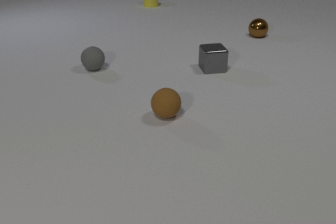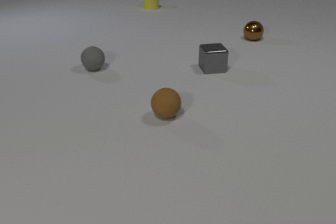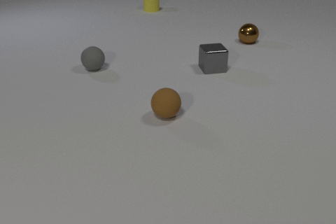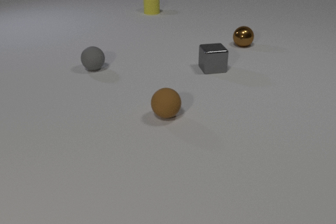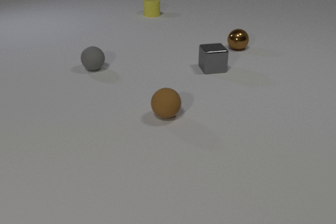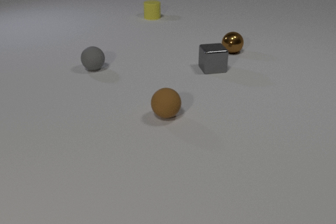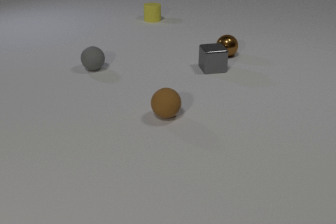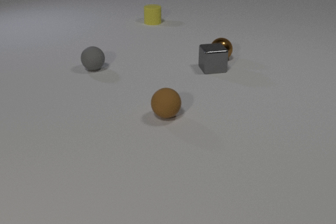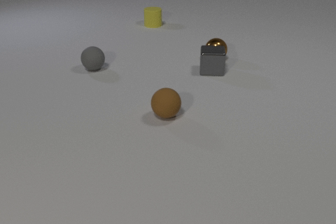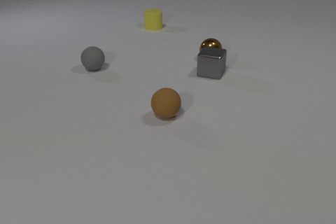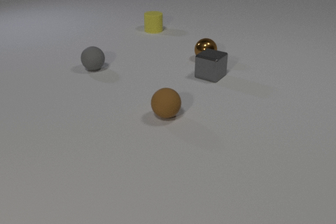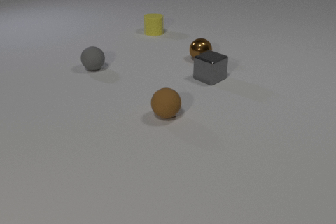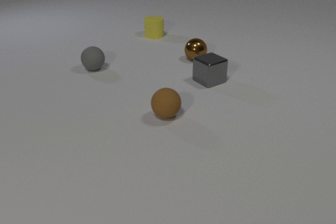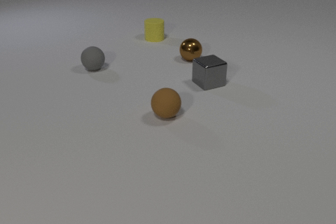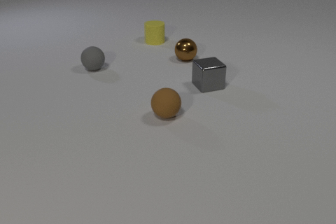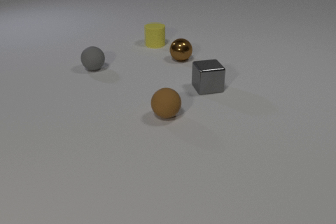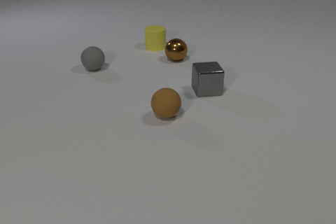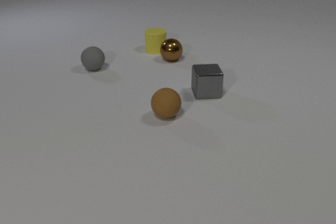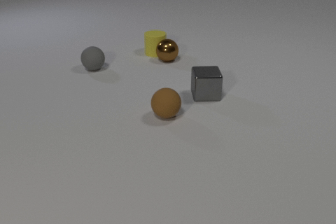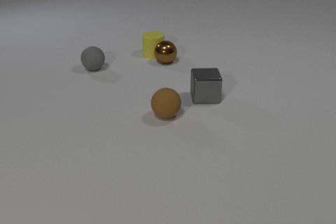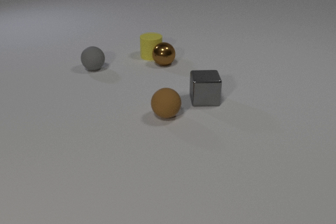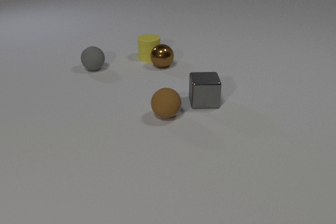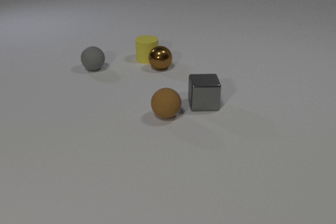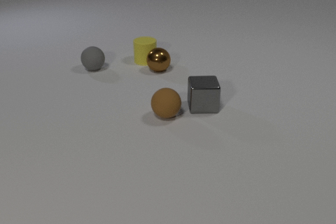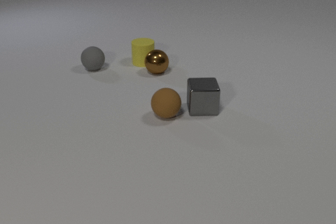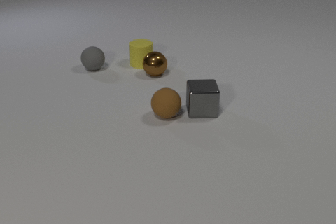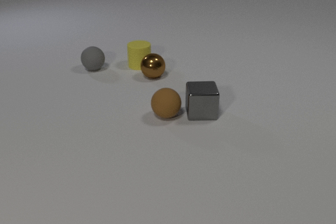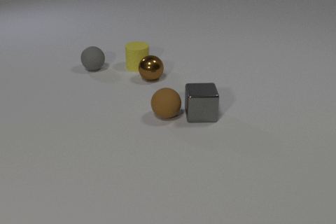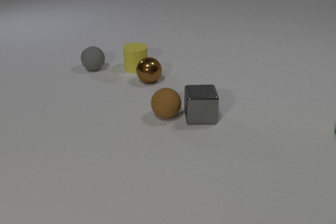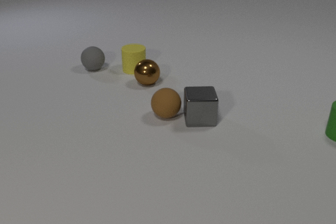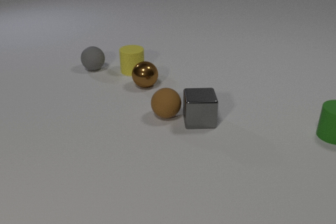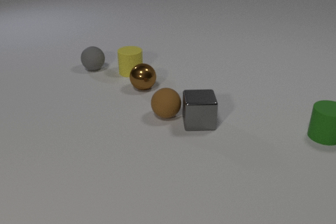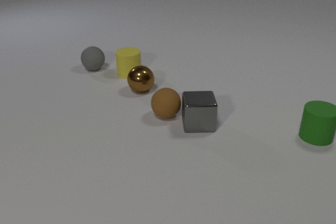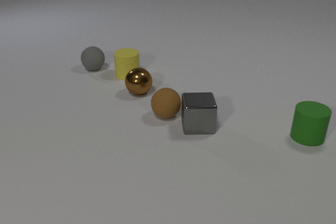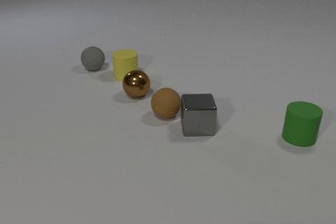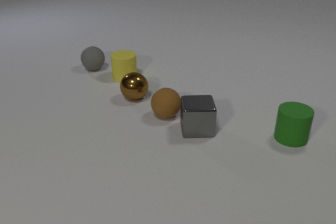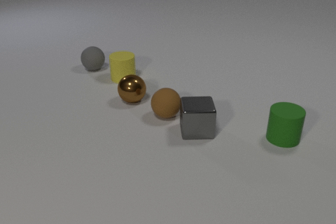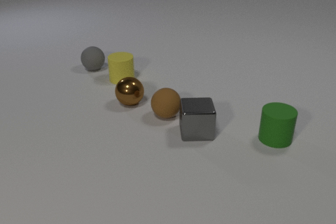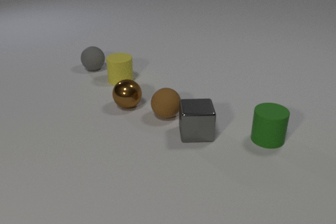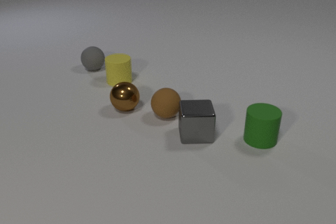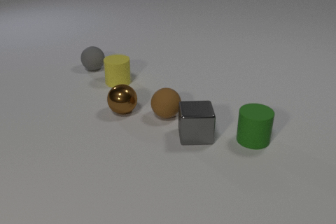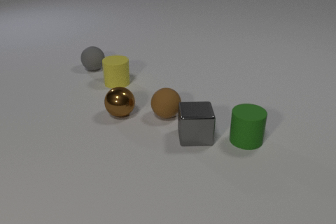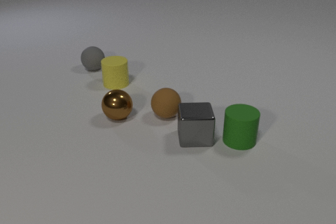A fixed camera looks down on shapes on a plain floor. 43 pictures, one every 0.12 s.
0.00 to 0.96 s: The brown metal sphere rolls toward the camera and to the left. The gray metal cube slides toward the camera. The yellow rubber cylinder slides toward the camera. The brown metal sphere and the gray metal cube collide.
0.96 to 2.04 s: The brown metal sphere rolls to the left. The gray metal cube slides toward the camera, spins clockwise seen from above by about 75 degrees, its near face sliding to the left. The yellow rubber cylinder slides toward the camera.
2.04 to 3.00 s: The brown metal sphere rolls toward the camera and to the left. The gray metal cube slides toward the camera. The yellow rubber cylinder slides toward the camera and to the left. The brown metal sphere and the yellow rubber cylinder collide.
3.00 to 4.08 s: The brown metal sphere rolls toward the camera. The gray metal cube slides toward the camera. The yellow rubber cylinder slides toward the camera and to the left. The green rubber cylinder comes in at the right edge, slides to the left and toward the camera.
4.08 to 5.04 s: The brown metal sphere rolls toward the camera and to the left. The gray metal cube slides toward the camera. The yellow rubber cylinder slides toward the camera and to the left. The green rubber cylinder slides to the left.
How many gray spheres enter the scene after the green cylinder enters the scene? 0.
Are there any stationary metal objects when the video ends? no.
How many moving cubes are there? 1.
